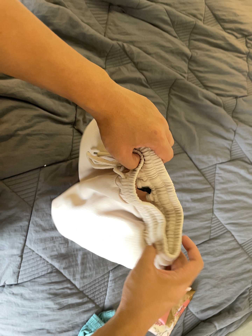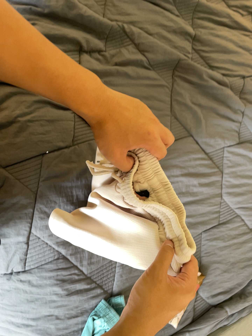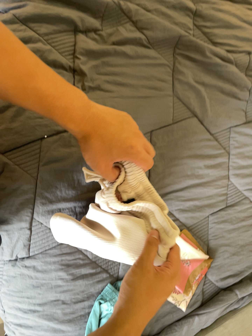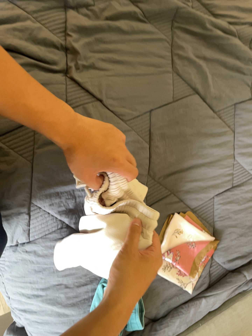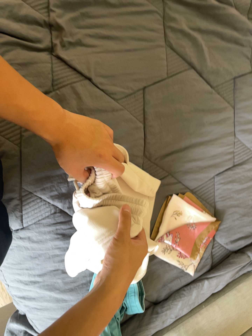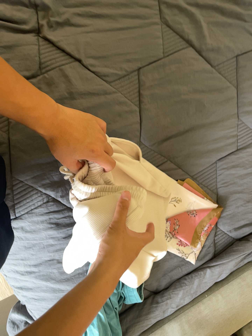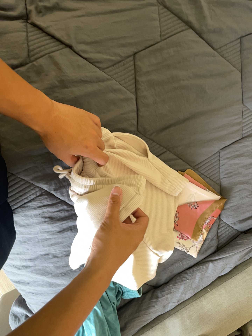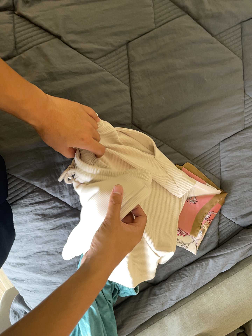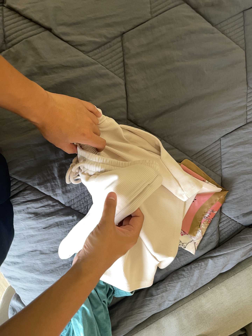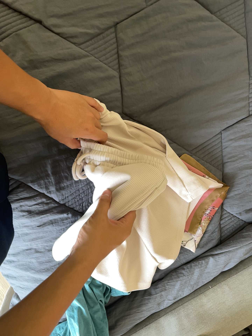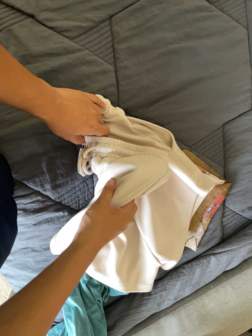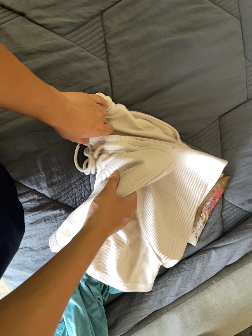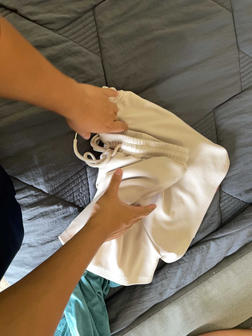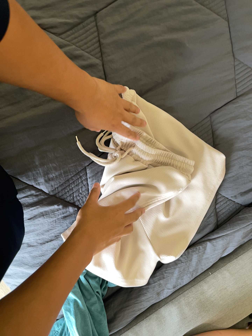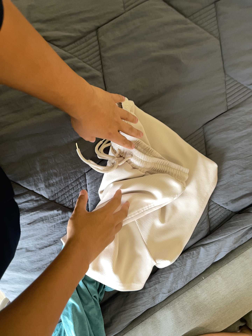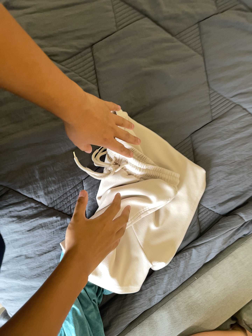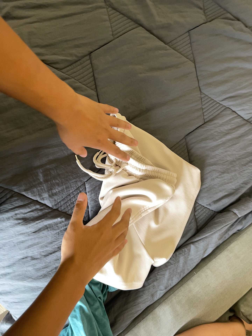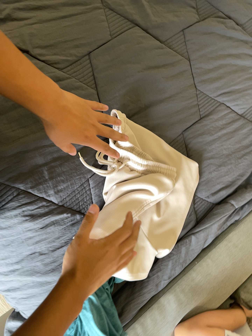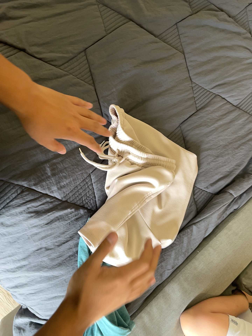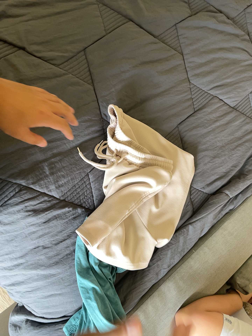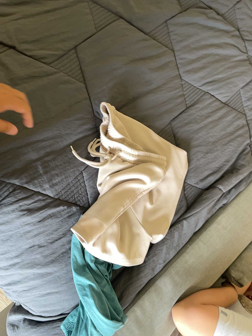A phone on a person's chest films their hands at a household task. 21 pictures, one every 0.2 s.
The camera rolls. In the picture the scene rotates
counterclockwise.
0.0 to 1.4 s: The camera pans to its left by about 15 degrees. It travels to its right, forward and toward the bottom of its view, about 28 cm. Its aim tips toward the bottom of its view by about 15 degrees, and the scene shifts upward. It rolls about its line of sight by about 10 degrees, and the scene rotates counterclockwise.
1.4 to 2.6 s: The camera travels to its right, about 12 cm.
2.6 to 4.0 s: The camera pans to its right by about 15 degrees. It travels backward and to its left, about 18 cm, so what stands in front gets smaller.
The film runs backward here.
